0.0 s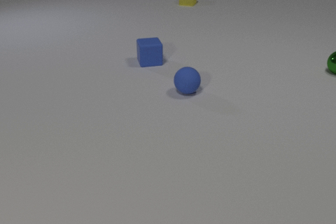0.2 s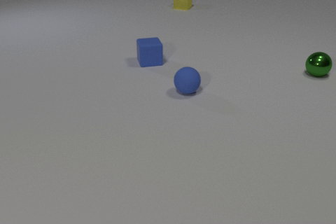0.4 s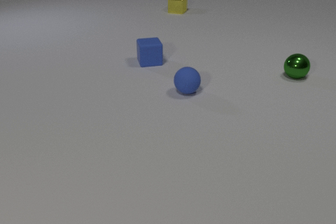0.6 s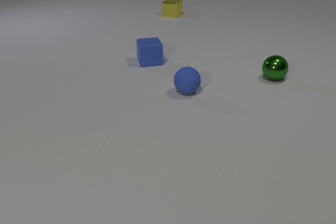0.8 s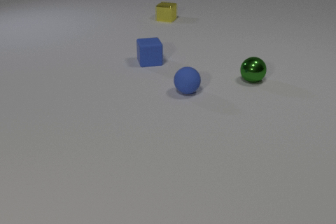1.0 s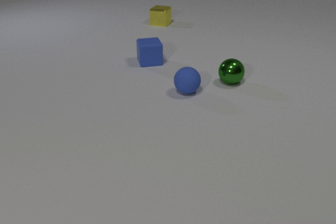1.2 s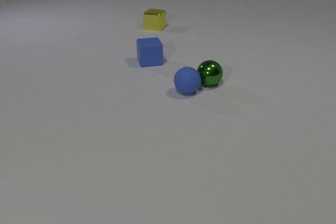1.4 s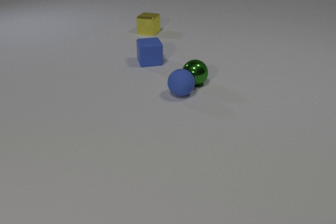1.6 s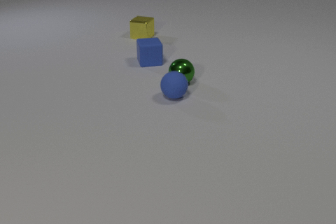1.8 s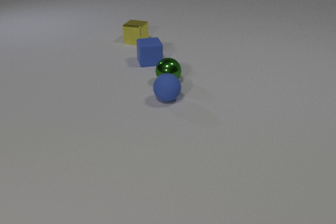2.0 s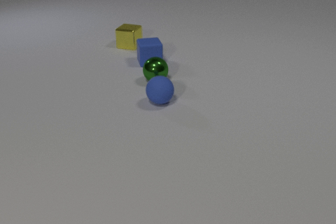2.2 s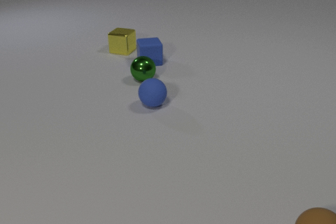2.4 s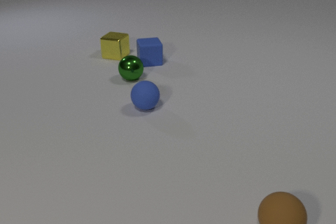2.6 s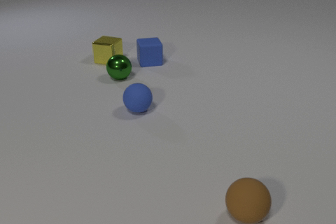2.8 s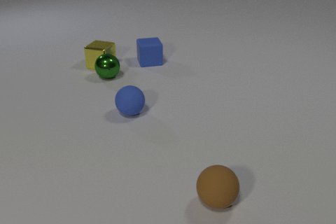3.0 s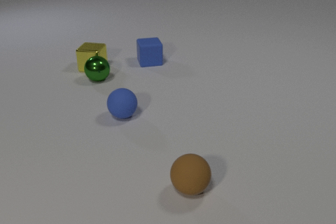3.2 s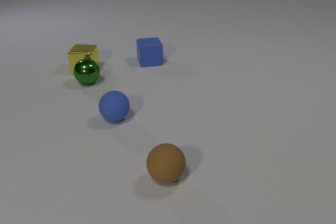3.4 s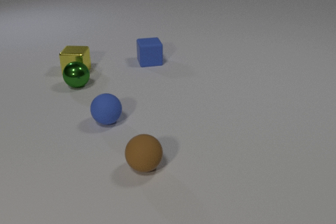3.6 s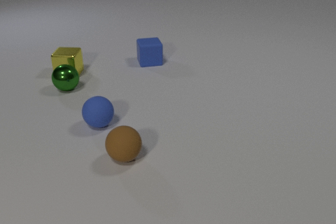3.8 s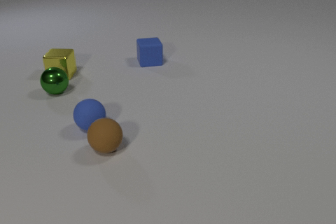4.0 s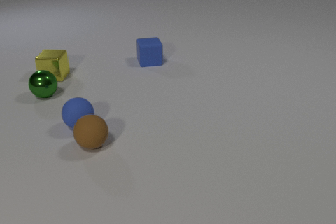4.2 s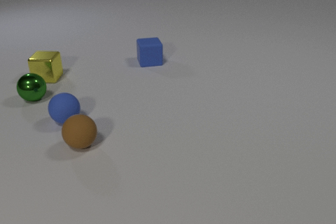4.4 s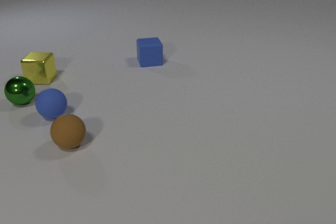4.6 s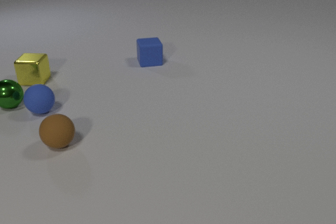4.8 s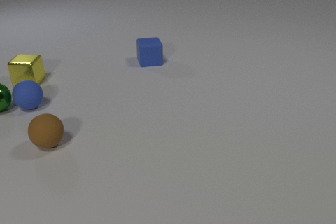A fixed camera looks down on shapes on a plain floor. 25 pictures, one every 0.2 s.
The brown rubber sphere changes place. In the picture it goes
to the left.
The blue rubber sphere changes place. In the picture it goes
to the left.
0.0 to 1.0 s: The green metal sphere rolls to the left and toward the camera. The yellow metal cube slides toward the camera.
1.0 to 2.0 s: The green metal sphere rolls to the left. The blue rubber sphere rolls to the left and toward the camera. The yellow metal cube slides toward the camera and to the left. The green metal sphere and the blue rubber sphere collide.
2.0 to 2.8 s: The green metal sphere rolls to the left. The blue rubber sphere rolls to the left and toward the camera. The yellow metal cube slides toward the camera and to the left. The brown rubber sphere comes in at the bottom edge, rolls to the left.
2.8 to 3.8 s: The green metal sphere rolls to the left and toward the camera. The blue rubber sphere rolls to the left and toward the camera. The yellow metal cube slides to the left. The brown rubber sphere rolls to the left and away from the camera. The green metal sphere and the yellow metal cube collide.
3.8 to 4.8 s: The green metal sphere rolls to the left. The blue rubber sphere rolls away from the camera and to the left. The yellow metal cube slides to the left. The brown rubber sphere rolls to the left. The blue rubber sphere and the brown rubber sphere collide.
Are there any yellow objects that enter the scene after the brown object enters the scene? no.
How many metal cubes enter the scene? 0.
How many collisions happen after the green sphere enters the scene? 3.
